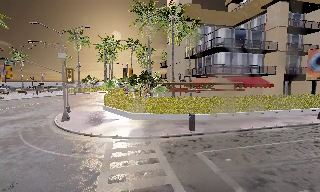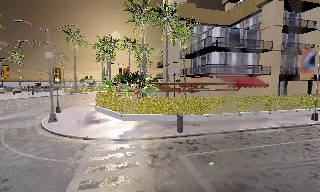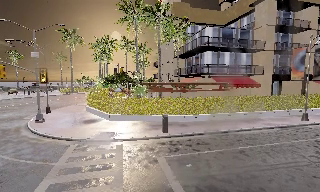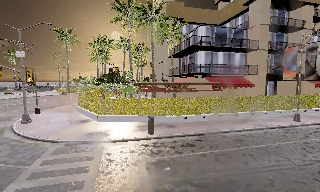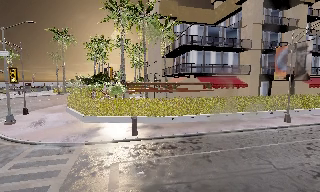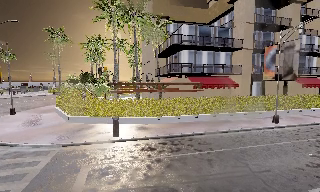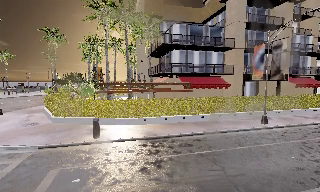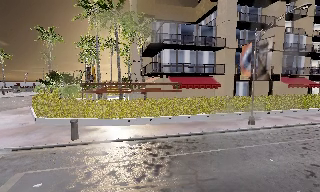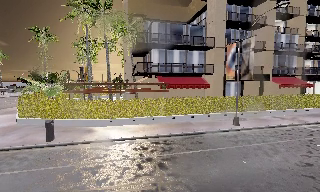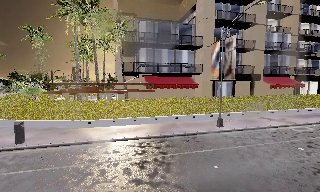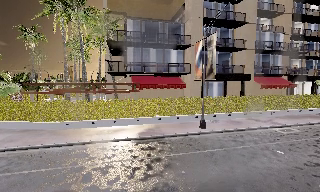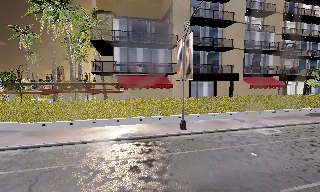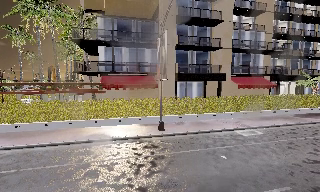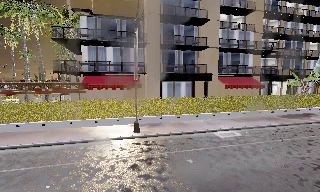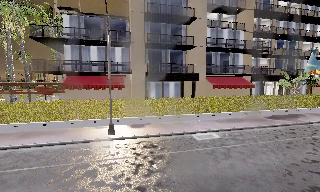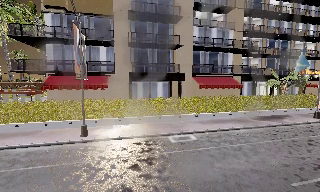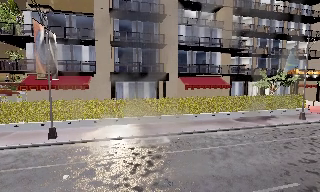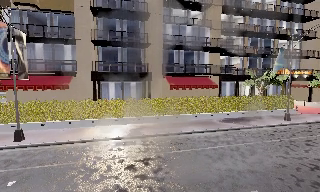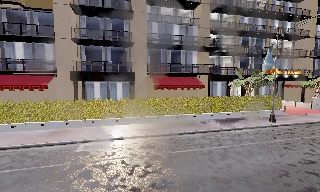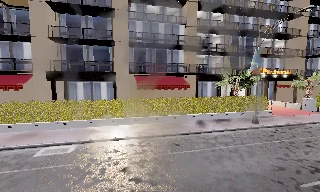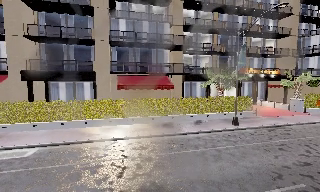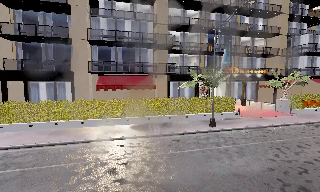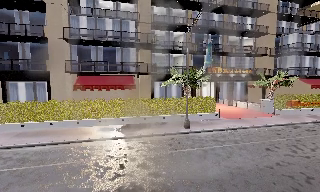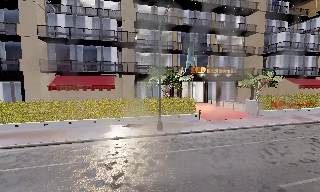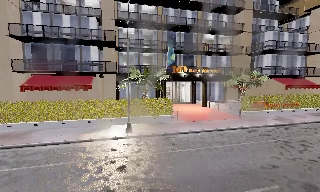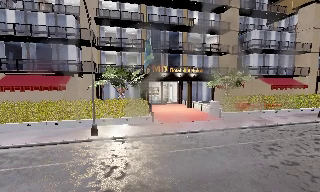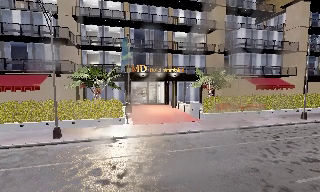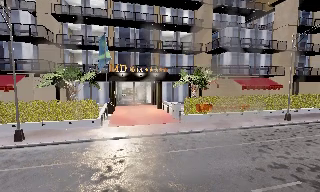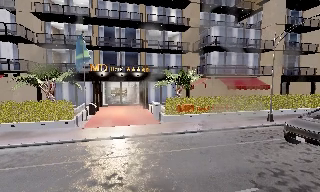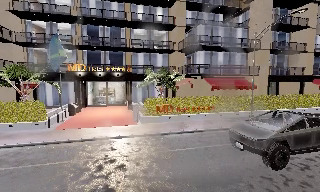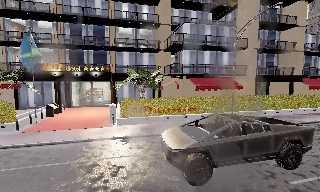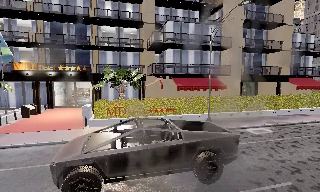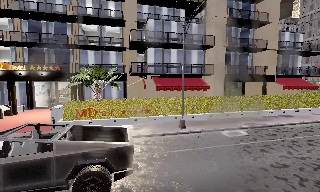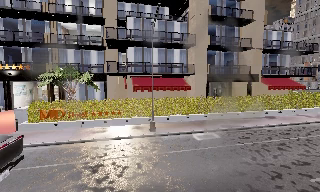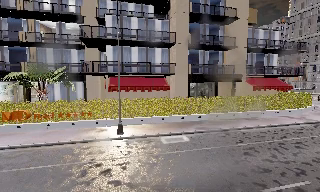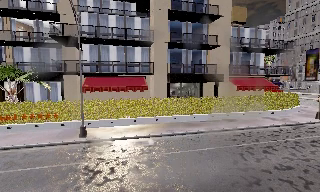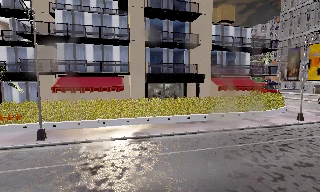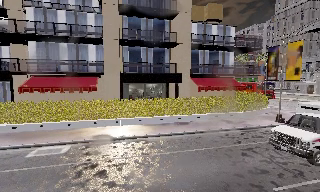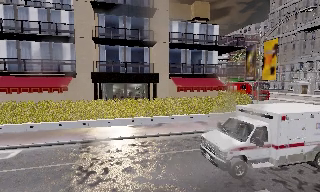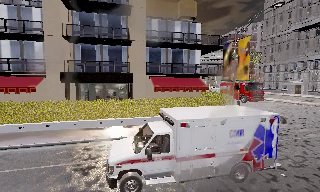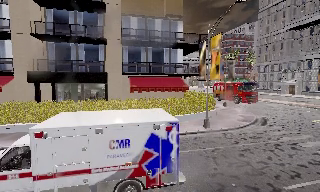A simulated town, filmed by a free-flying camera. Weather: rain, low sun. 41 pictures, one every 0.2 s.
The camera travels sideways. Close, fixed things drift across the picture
to the left.
0.0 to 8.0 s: The camera travels to its right, about 70 m, so close, fixed things drift to the left. It gains speed.
The film runs forward here.
